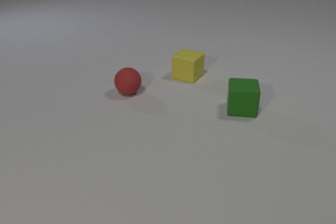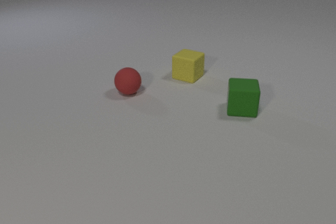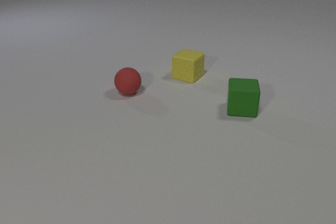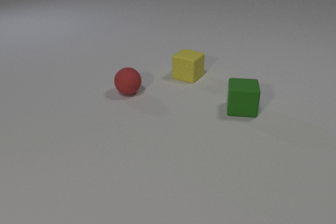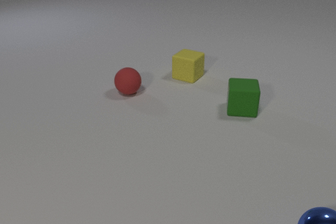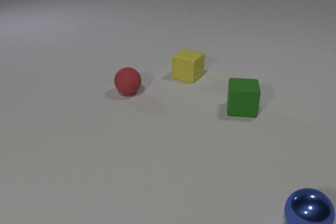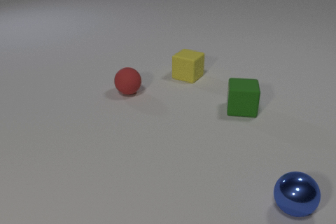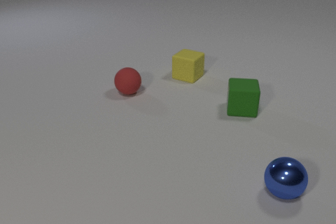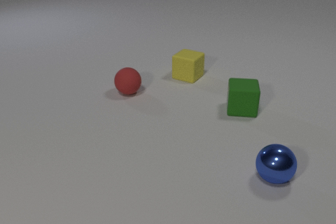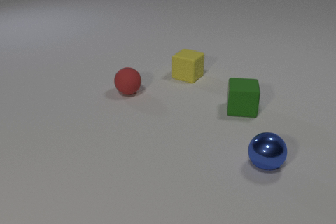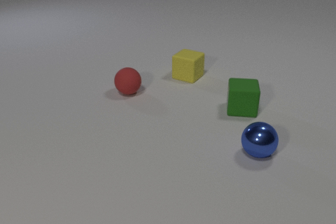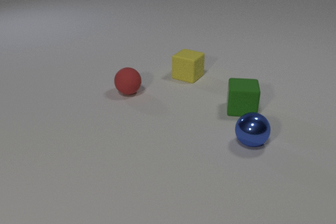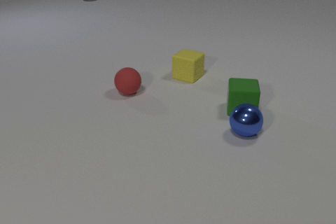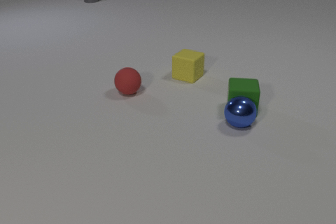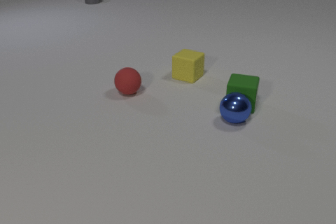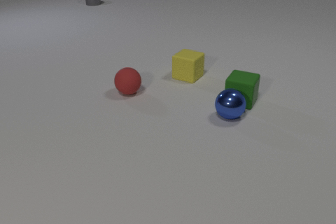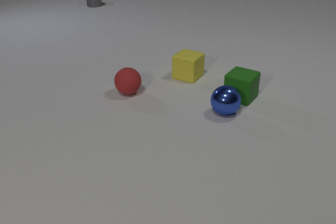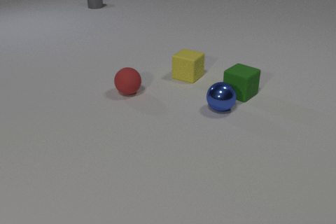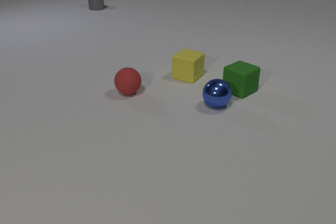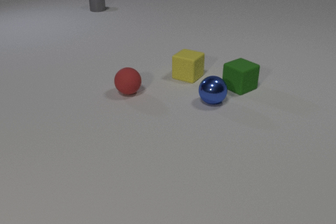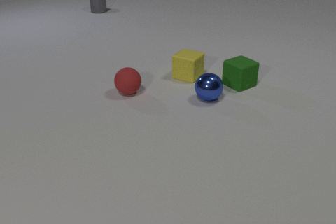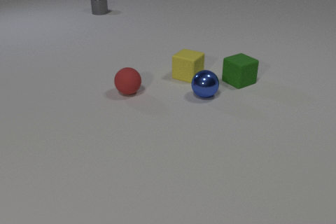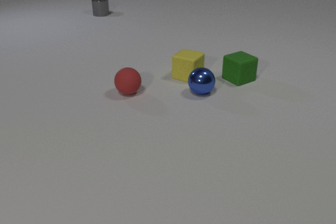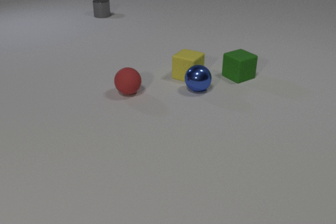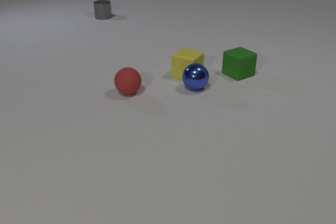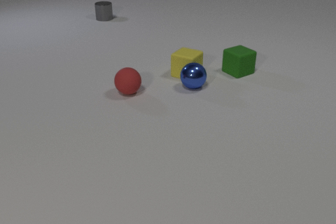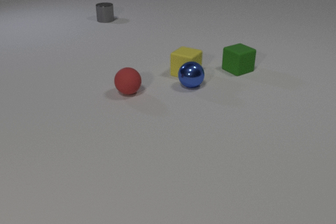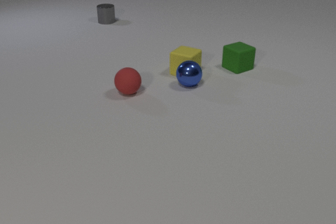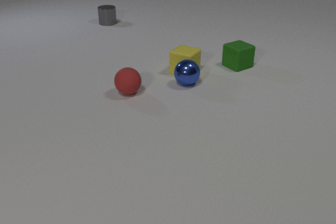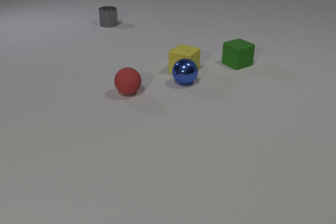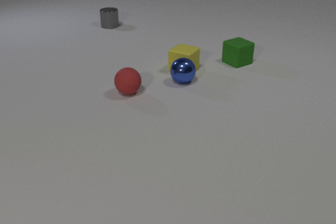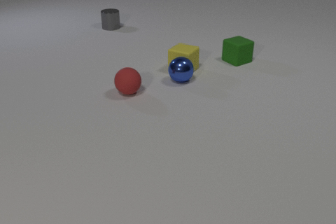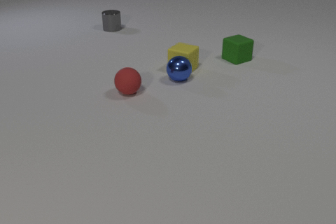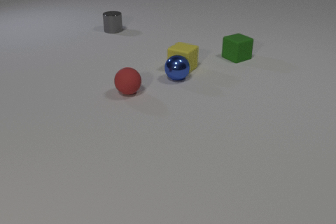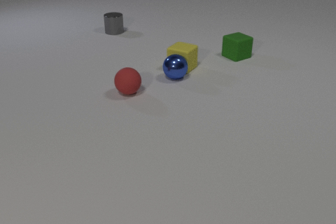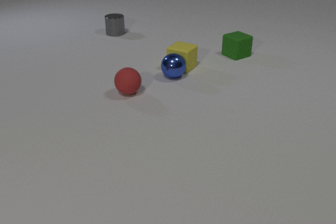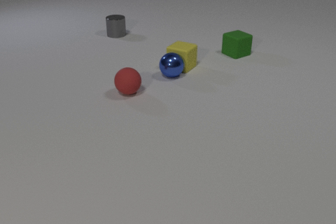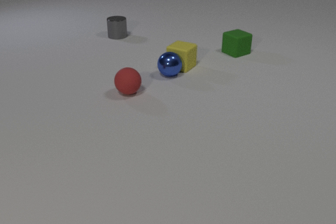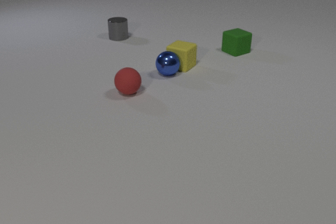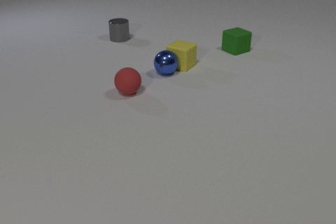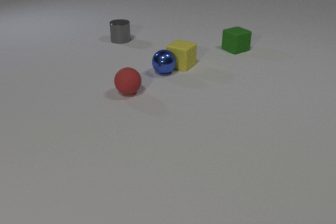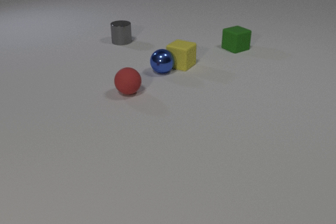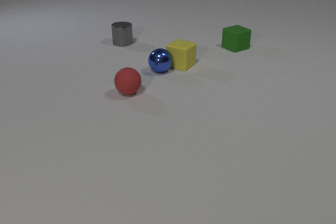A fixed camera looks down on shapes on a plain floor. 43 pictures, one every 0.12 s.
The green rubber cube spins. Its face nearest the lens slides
to the left.
The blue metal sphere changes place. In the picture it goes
away from the camera.
0.00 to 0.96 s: The blue metal sphere comes in at the bottom edge, rolls away from the camera and to the left.
0.96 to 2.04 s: The blue metal sphere rolls away from the camera and to the left. The green rubber cube slides away from the camera, spins so that its near face slides to the left, clockwise seen from above. The gray metal cylinder comes in at the top edge, slides toward the camera. The blue metal sphere and the green rubber cube collide.
2.04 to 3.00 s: The blue metal sphere rolls away from the camera and to the left. The green rubber cube slides away from the camera. The gray metal cylinder slides toward the camera. The blue metal sphere and the yellow rubber cube collide.
3.00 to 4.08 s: The blue metal sphere rolls away from the camera and to the left. The green rubber cube slides away from the camera. The yellow rubber cube slides away from the camera. The gray metal cylinder slides toward the camera.
4.08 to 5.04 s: The blue metal sphere rolls away from the camera and to the left. The green rubber cube slides away from the camera. The yellow rubber cube slides away from the camera. The gray metal cylinder slides toward the camera.
How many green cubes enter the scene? 0.
How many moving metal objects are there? 2.
What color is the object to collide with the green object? blue.
